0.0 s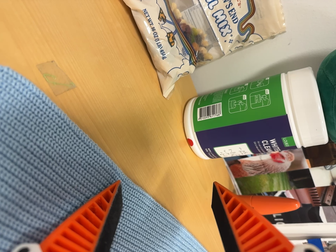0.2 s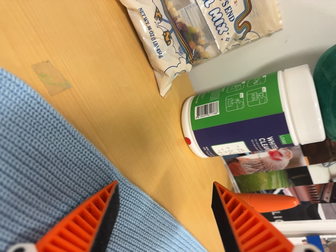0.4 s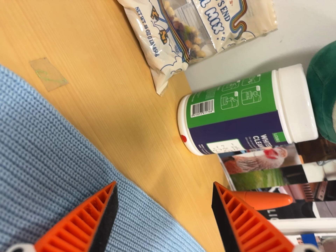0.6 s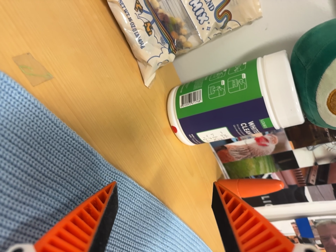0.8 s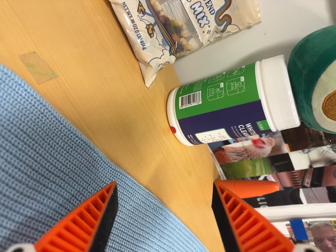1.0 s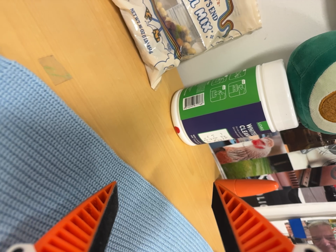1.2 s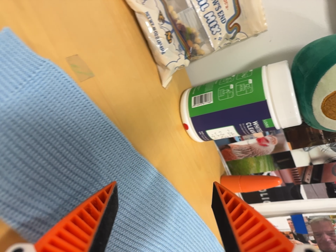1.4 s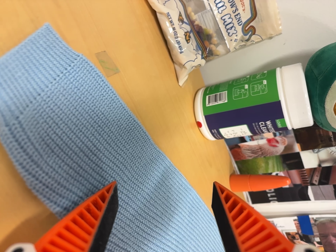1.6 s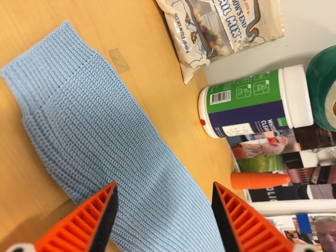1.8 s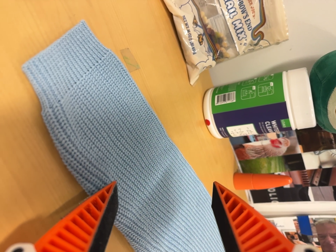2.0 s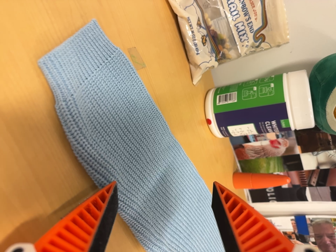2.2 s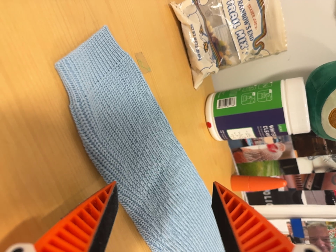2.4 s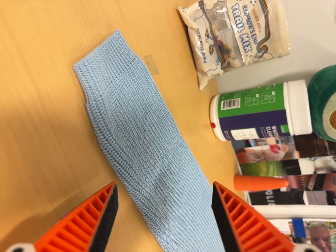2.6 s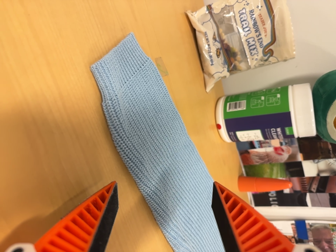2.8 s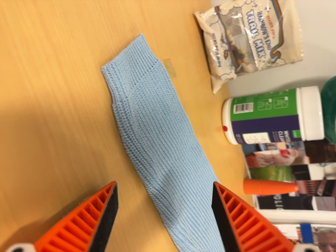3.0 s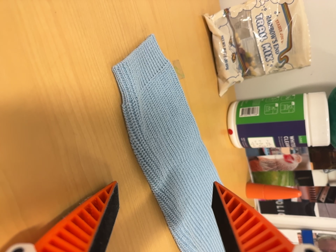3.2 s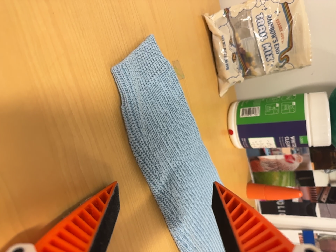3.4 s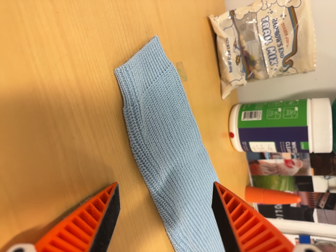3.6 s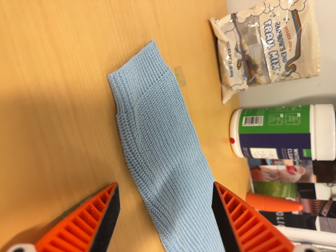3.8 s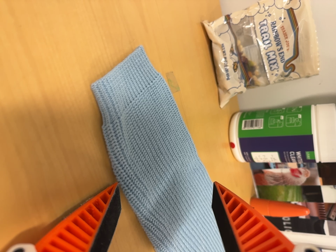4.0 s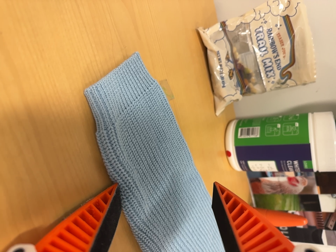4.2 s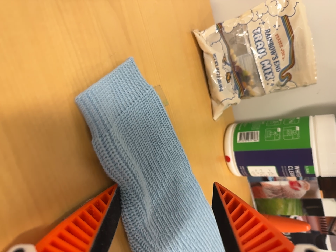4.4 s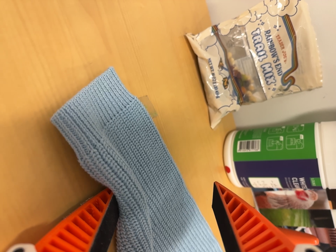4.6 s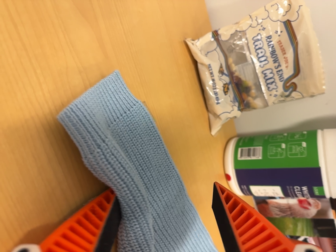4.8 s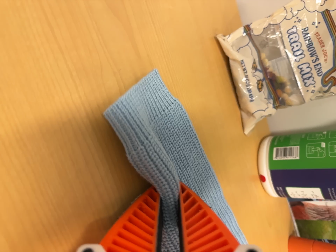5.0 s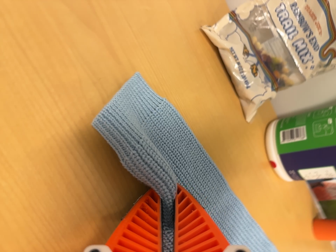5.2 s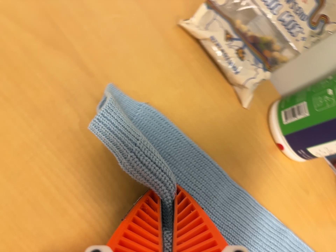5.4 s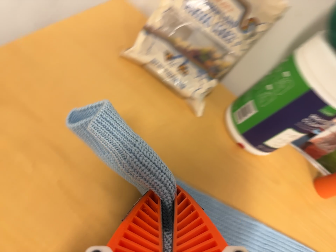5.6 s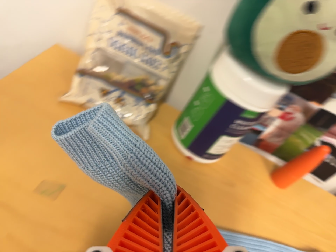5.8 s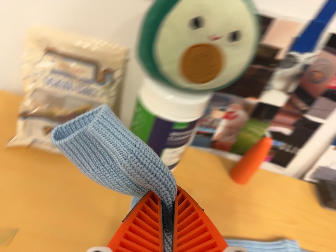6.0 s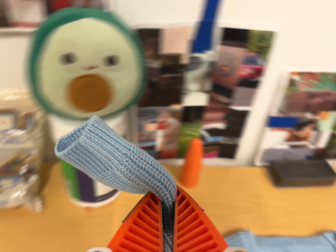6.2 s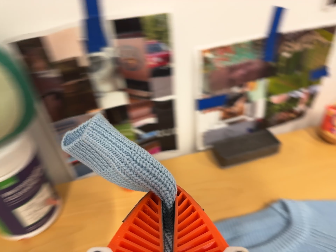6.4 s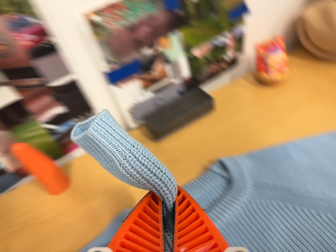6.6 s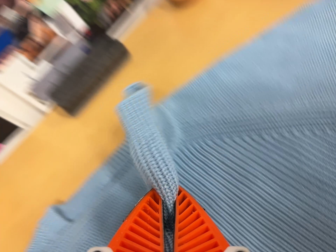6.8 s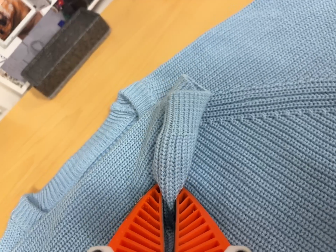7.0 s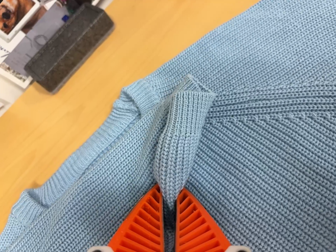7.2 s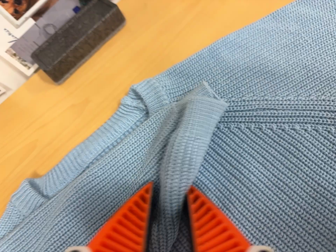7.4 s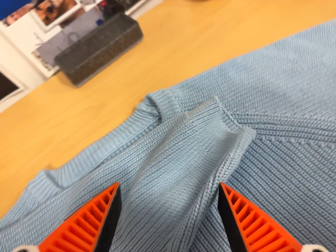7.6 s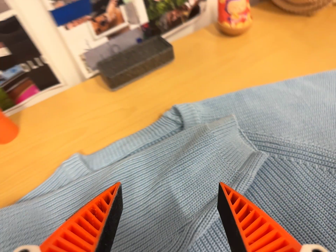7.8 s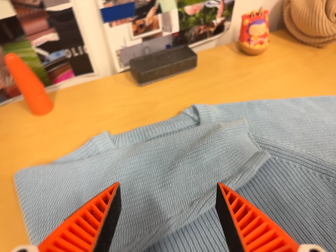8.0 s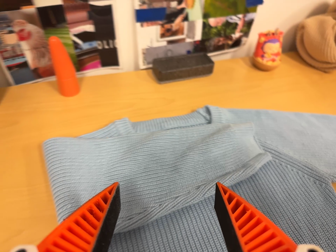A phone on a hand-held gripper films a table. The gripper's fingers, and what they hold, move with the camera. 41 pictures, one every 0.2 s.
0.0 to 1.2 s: The camera travels backward, about 6 cm, so what stands in front gets smaller.
1.2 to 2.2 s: The camera travels backward and to its left, about 8 cm, so what stands in front gets smaller.
2.2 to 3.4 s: The camera shifts only a little, or ends up much as it began.
3.4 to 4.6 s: The camera travels forward and to its right, about 10 cm, so what stands in front looms larger.
4.6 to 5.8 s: The camera pans to its left by about 10 degrees. It travels to its right, about 24 cm, so close, fixed things drift to the left. It rolls about its line of sight by about 55 degrees, and the scene rotates counterclockwise.
5.8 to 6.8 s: The camera pans to its right by about 15 degrees. It travels to its right, about 40 cm, so close, fixed things drift to the left. Its aim tips toward the bottom of its view by about 15 degrees, and the scene shifts upward. It rolls about its line of sight by about 65 degrees, and the scene rotates counterclockwise.
6.8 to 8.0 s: The camera travels backward, to its left and toward the bottom of its view, about 22 cm, so what stands in front gets smaller. Its aim tips toward the top of its view by about 15 degrees. It rolls about its line of sight by about 35 degrees, and the scene rotates clockwise.
The film runs forward here.
